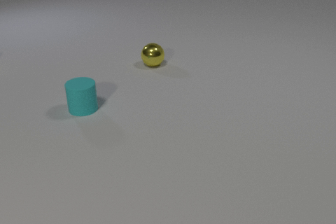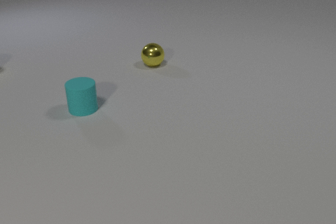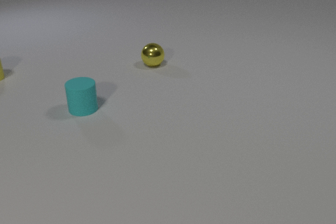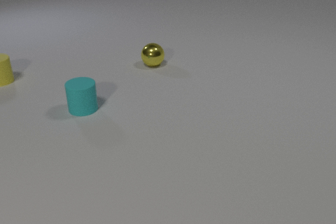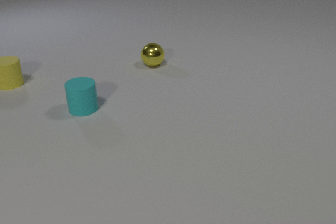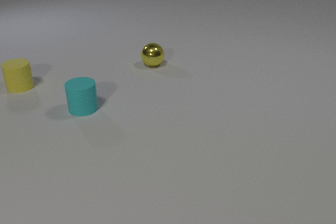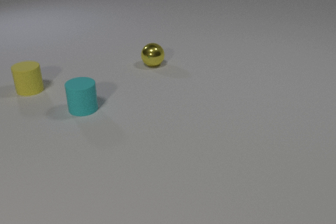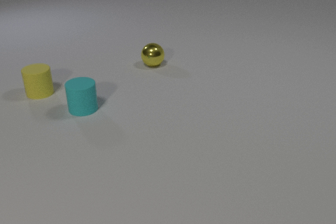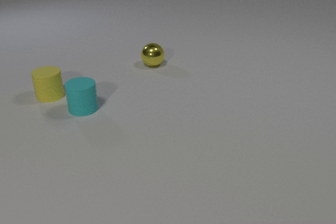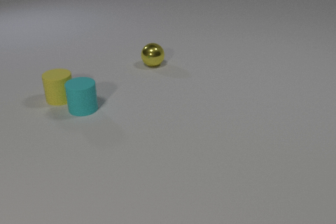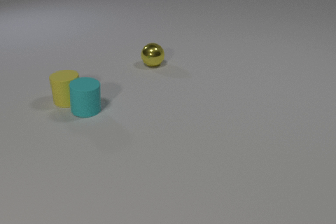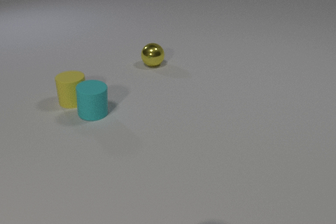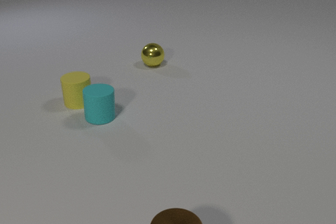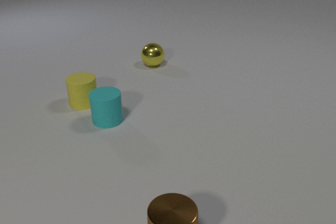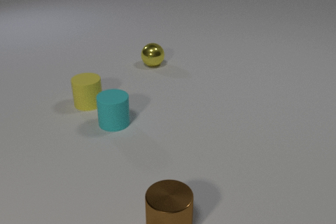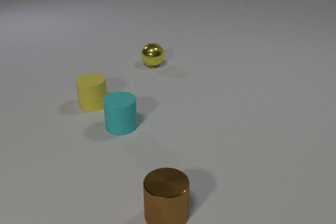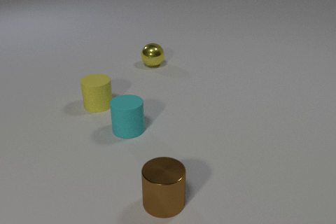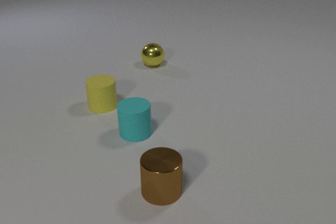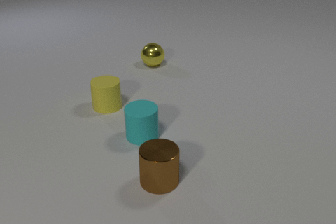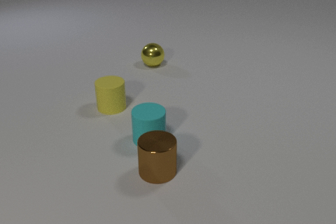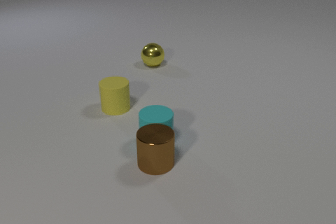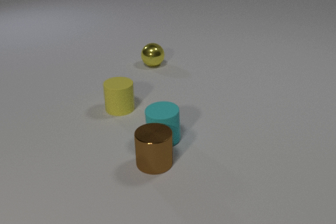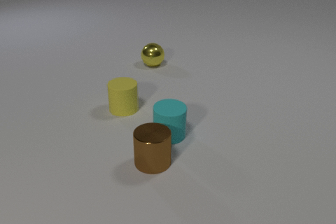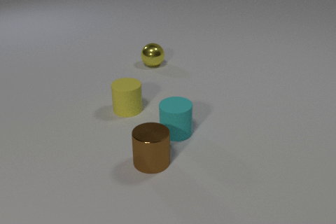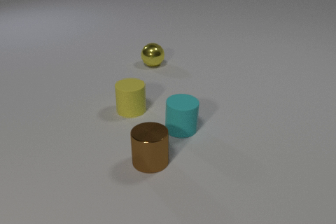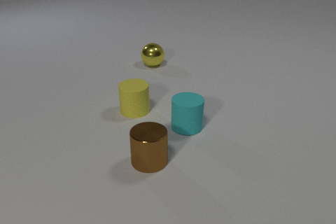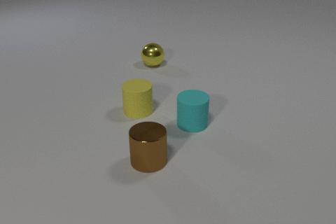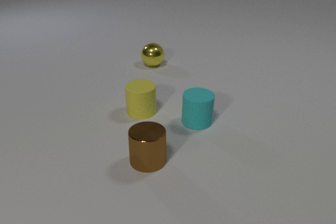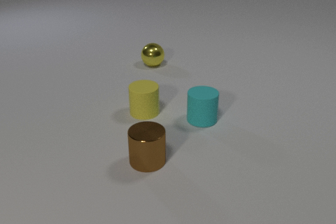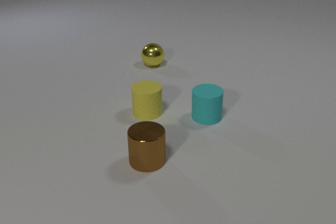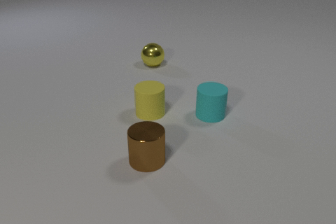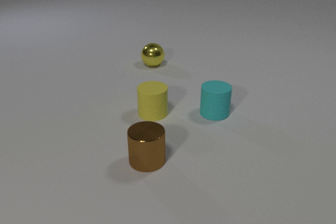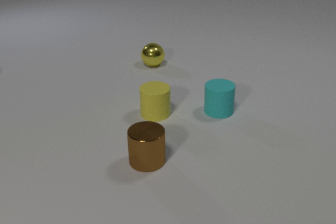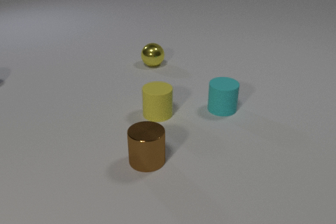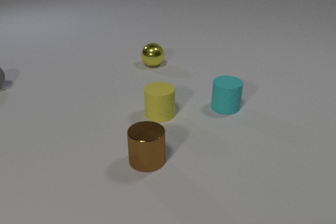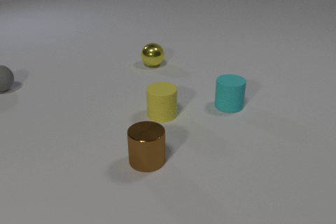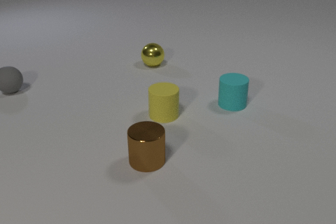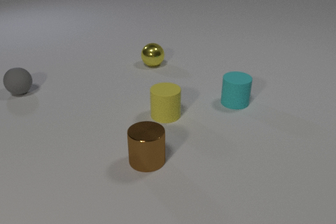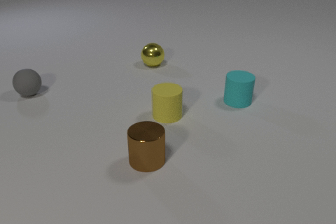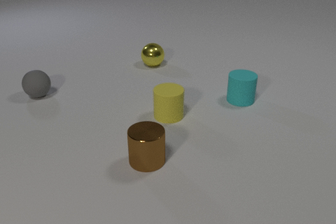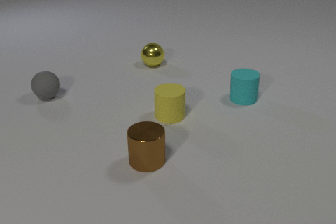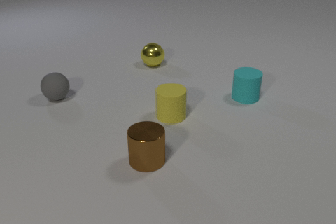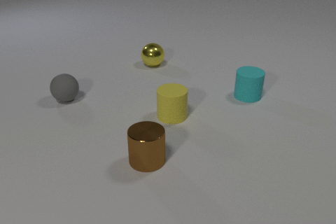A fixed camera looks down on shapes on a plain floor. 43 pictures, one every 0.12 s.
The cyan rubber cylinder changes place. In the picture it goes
to the right.
The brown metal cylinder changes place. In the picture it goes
away from the camera.
0.00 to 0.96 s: The yellow rubber cylinder comes in at the left edge, slides toward the camera and to the right.
0.96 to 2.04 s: The yellow rubber cylinder slides to the right and toward the camera. The cyan rubber cylinder slides toward the camera and to the right. The brown metal cylinder comes in at the bottom edge, slides away from the camera. The yellow rubber cylinder and the cyan rubber cylinder collide.
2.04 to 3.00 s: The yellow rubber cylinder slides to the right and toward the camera. The cyan rubber cylinder slides to the right. The brown metal cylinder slides away from the camera. The cyan rubber cylinder and the brown metal cylinder collide.
3.00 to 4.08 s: The yellow rubber cylinder slides to the right. The cyan rubber cylinder slides away from the camera and to the right. The gray rubber sphere comes in at the left edge.
4.08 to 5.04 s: The yellow rubber cylinder slides to the right. The cyan rubber cylinder slides away from the camera and to the right. The gray rubber sphere rolls to the right and toward the camera.
How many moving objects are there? 4.
What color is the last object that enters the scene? gray.
What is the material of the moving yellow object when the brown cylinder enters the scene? rubber.
